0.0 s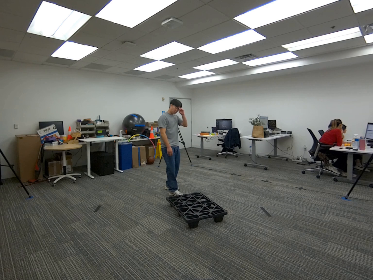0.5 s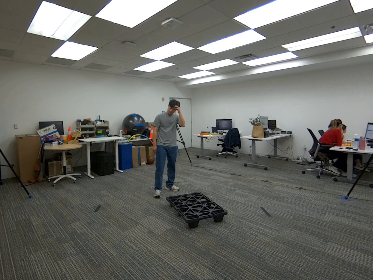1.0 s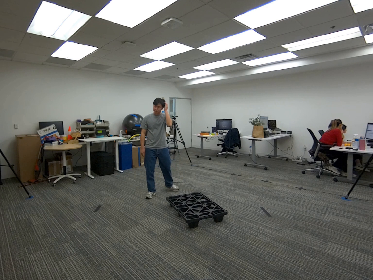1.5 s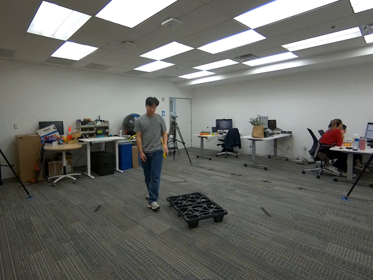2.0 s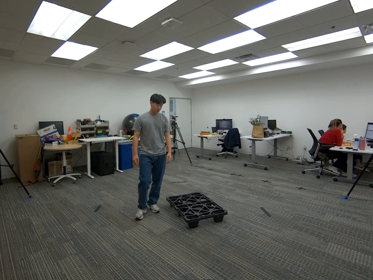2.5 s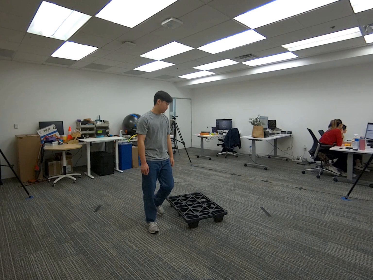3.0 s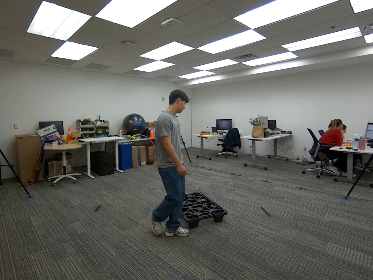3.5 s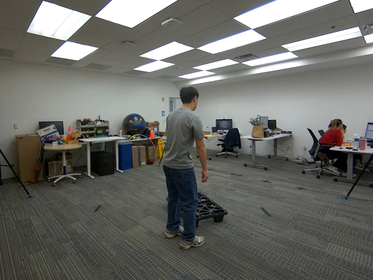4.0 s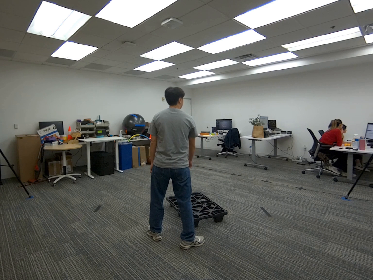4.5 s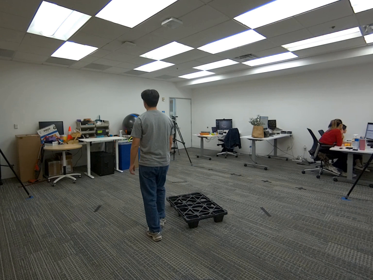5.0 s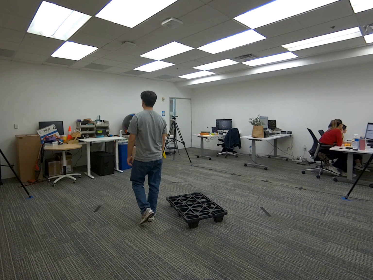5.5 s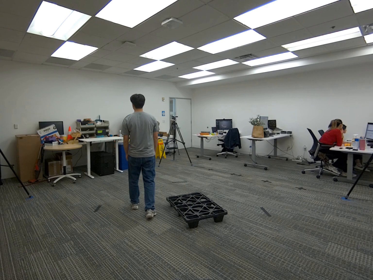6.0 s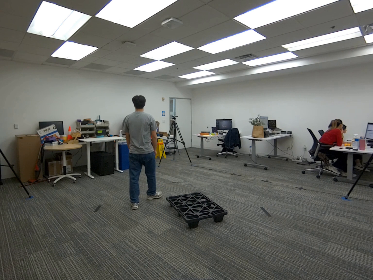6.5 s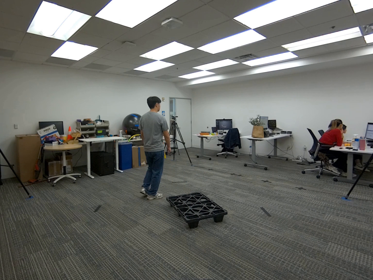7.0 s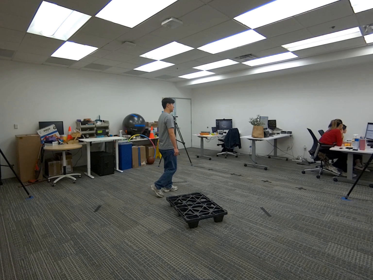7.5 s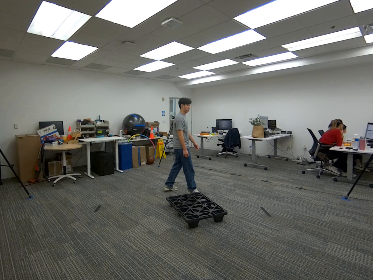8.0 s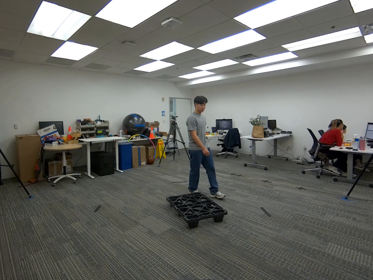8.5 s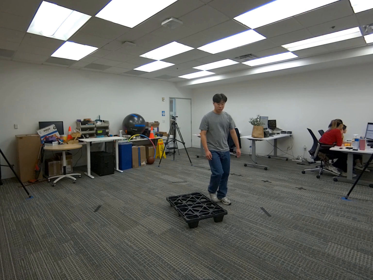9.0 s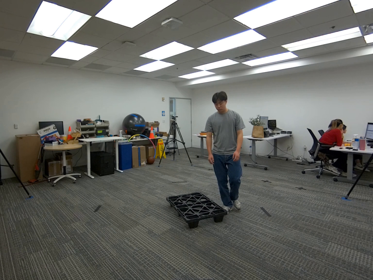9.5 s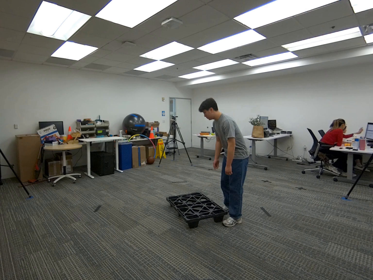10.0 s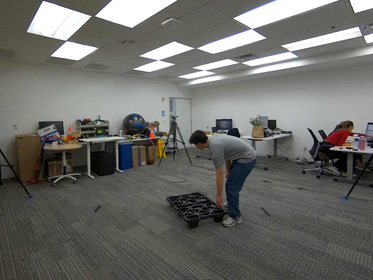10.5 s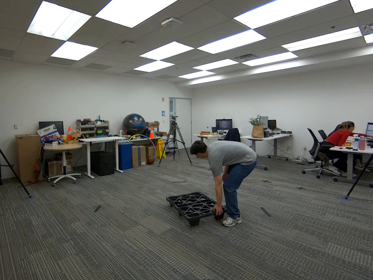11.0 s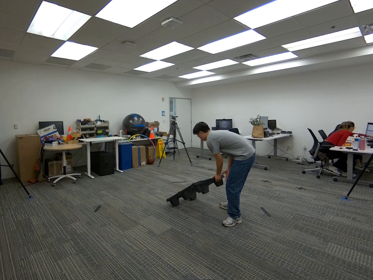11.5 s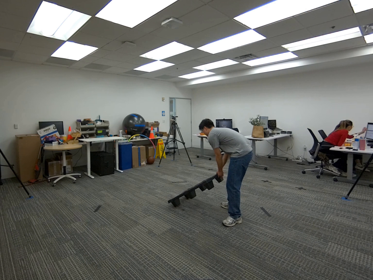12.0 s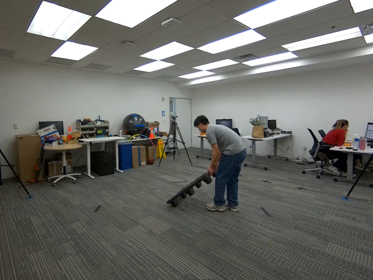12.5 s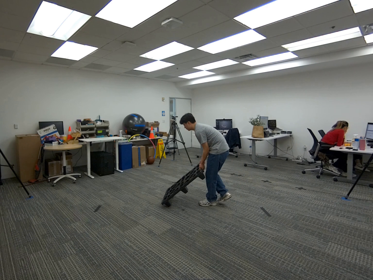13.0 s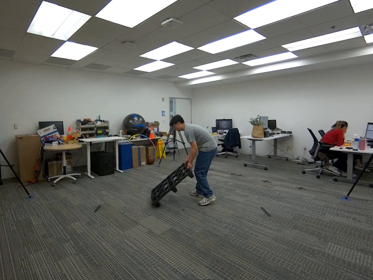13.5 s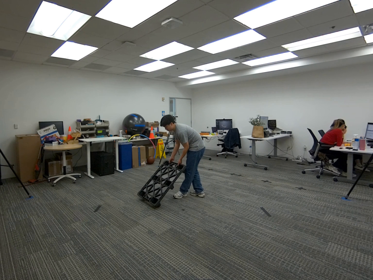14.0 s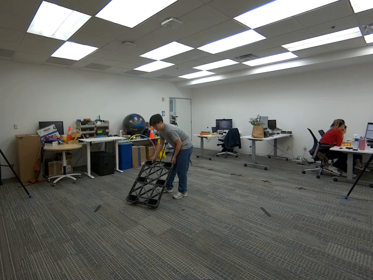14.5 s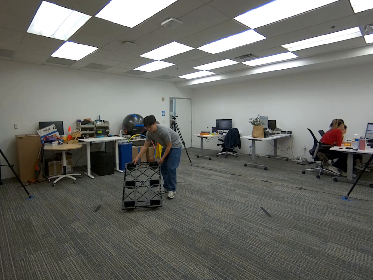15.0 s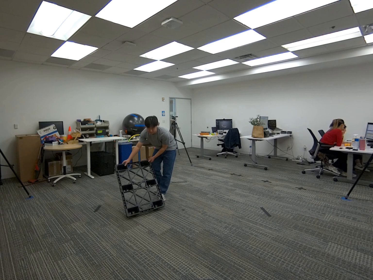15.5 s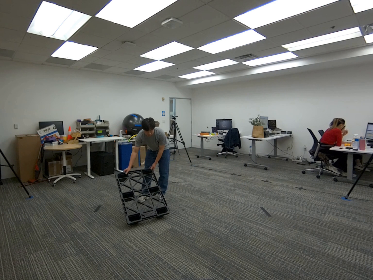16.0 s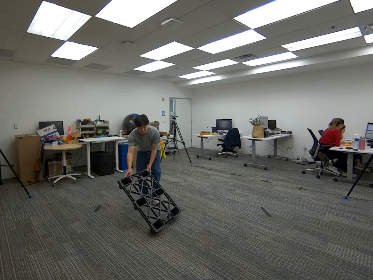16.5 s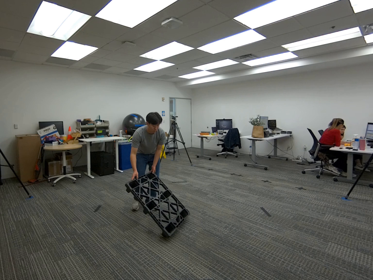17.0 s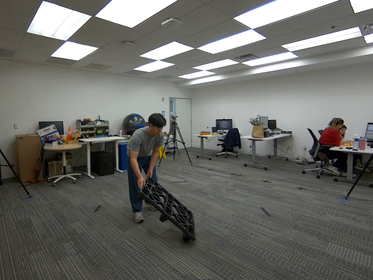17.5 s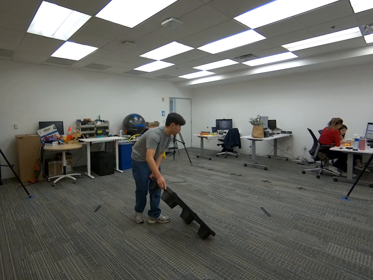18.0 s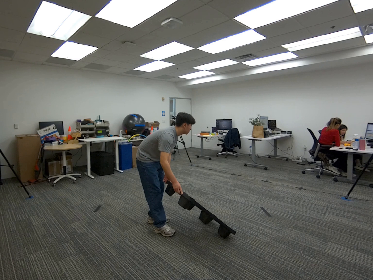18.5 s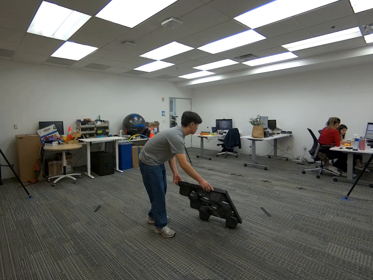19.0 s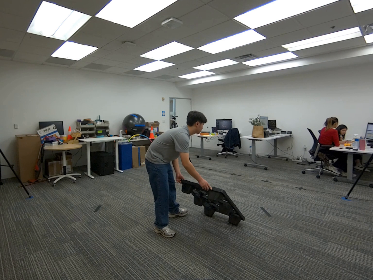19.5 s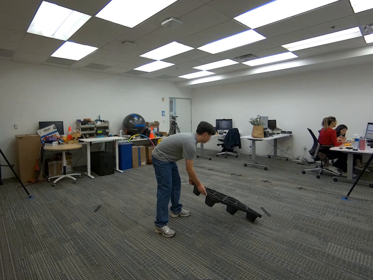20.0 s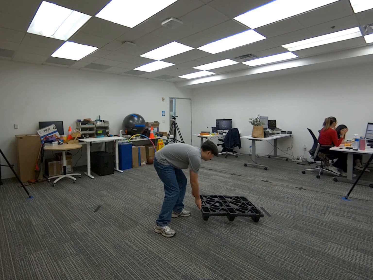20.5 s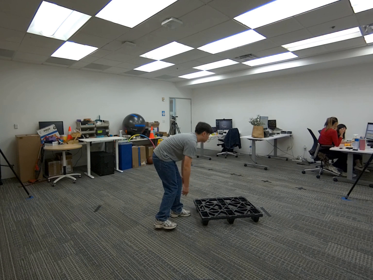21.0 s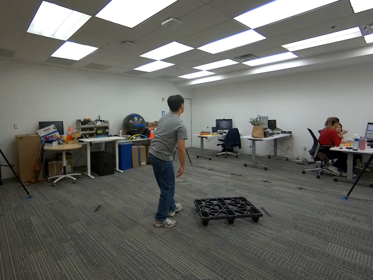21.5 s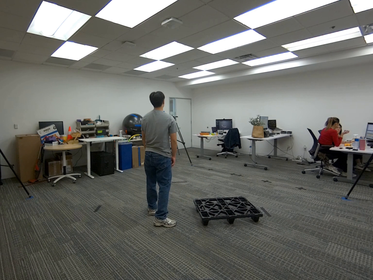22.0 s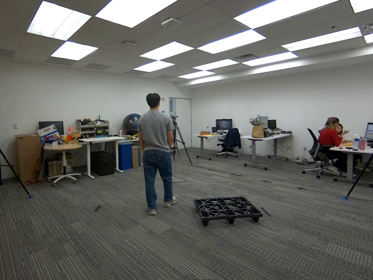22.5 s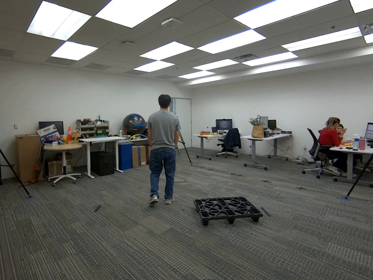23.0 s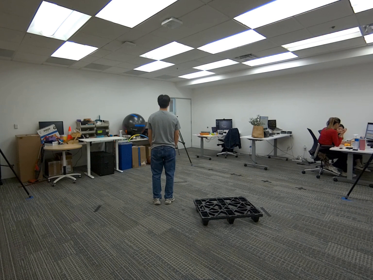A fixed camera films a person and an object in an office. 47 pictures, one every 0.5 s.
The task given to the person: Walk over to the platform on the ground and push the platform away from you.
